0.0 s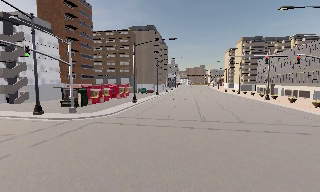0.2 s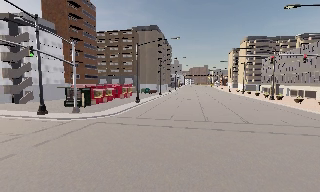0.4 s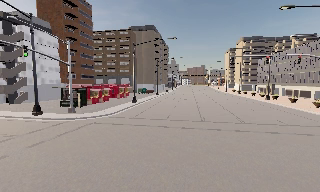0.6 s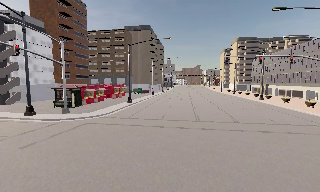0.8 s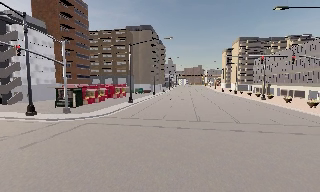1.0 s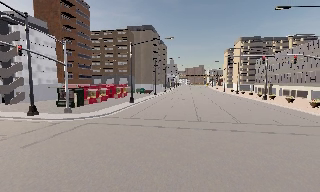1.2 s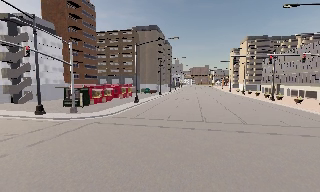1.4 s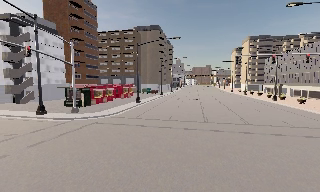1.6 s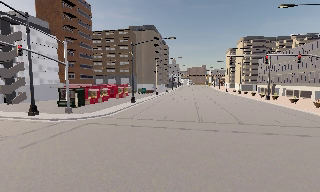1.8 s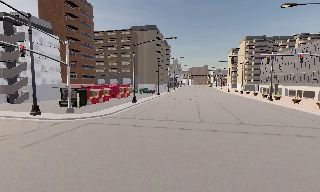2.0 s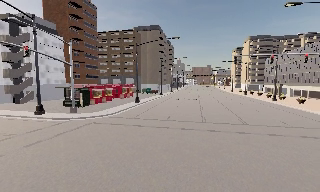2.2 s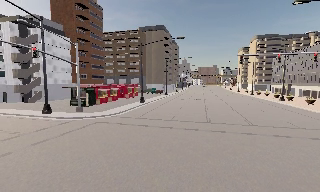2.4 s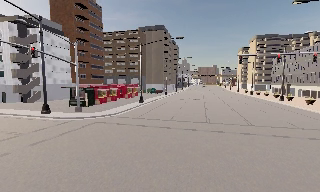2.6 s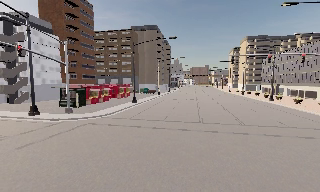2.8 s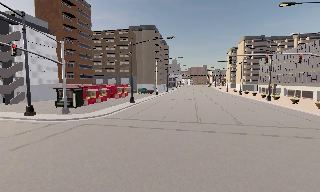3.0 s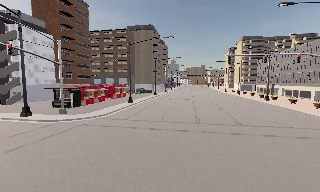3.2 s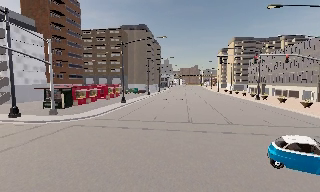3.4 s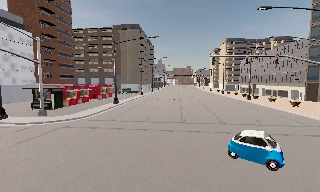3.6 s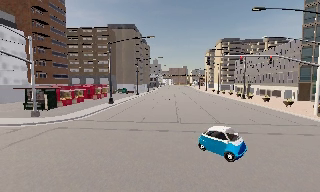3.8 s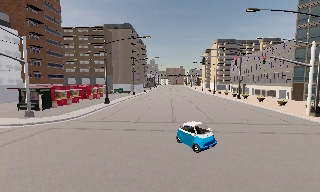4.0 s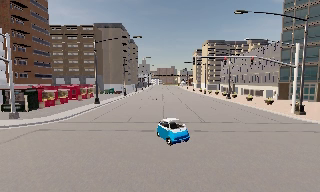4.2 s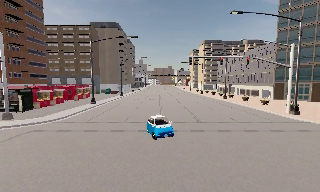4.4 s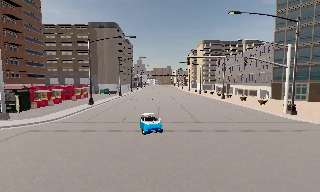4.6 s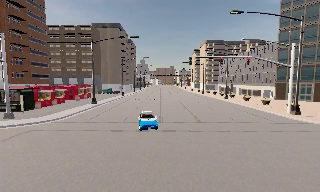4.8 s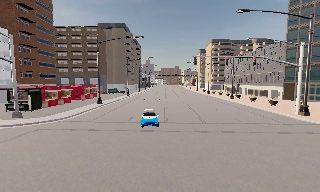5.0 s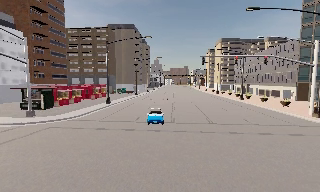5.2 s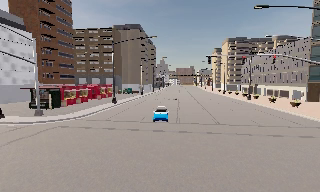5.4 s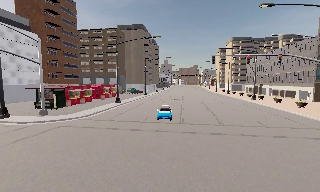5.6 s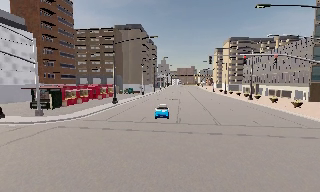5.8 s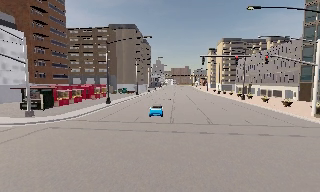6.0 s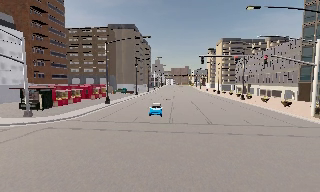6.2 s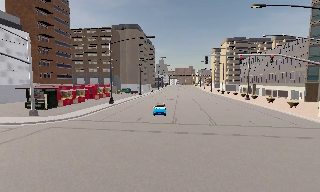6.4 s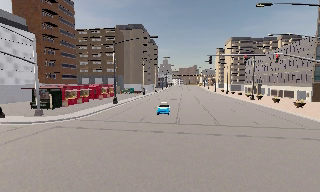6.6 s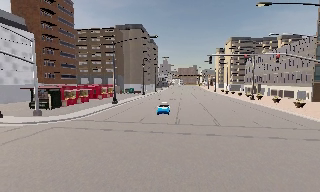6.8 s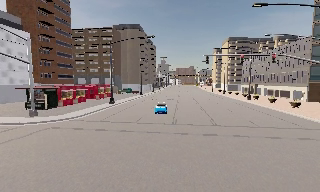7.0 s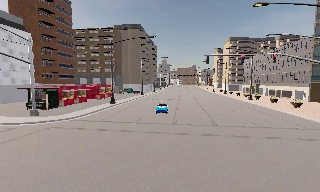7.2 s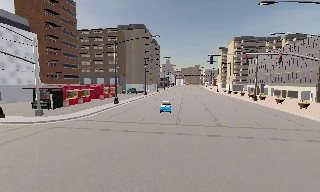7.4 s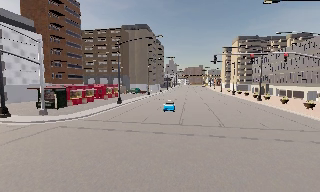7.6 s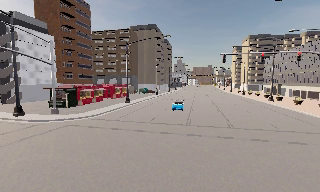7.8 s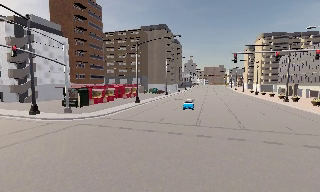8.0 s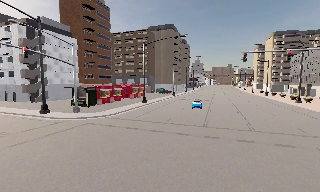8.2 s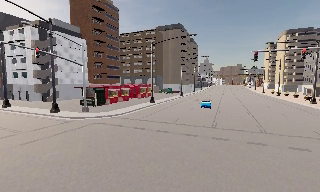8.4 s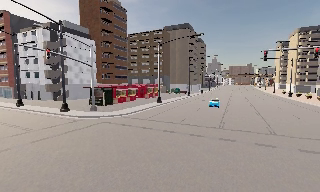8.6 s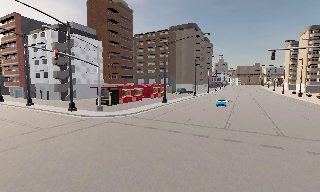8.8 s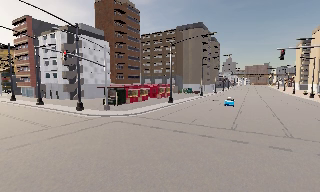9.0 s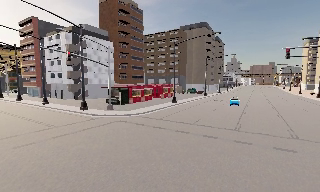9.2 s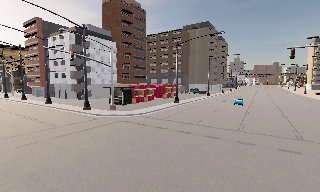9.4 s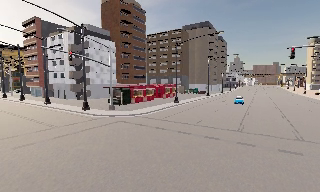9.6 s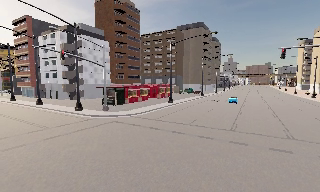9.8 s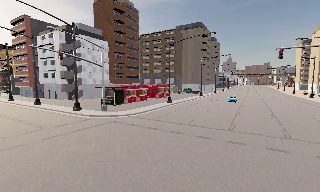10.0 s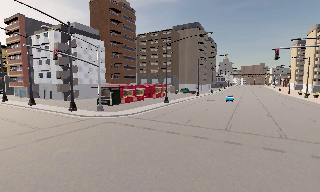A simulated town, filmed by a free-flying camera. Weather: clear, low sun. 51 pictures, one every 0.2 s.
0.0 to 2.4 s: The camera travels to its right, about 1 m.
2.4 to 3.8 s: The camera pans to its right, which is clockwise from overhead, by about 10 degrees.
3.8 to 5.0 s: The camera travels to its right, about 0.5 m.
5.0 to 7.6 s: The camera travels to its right and forward, about 1 m.
7.6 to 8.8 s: The scene slides to the right, as the camera pans about 15 degrees to its left.
8.8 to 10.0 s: The camera shifts only a little, or ends up much as it began.
The film runs backward here.
